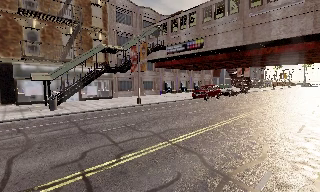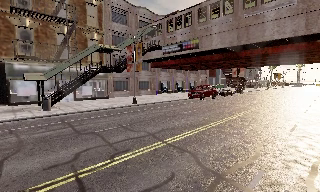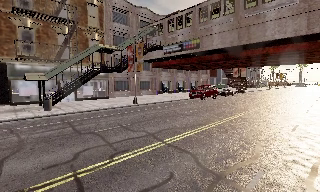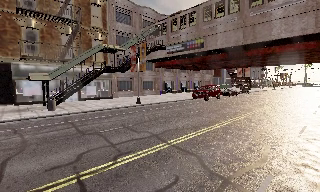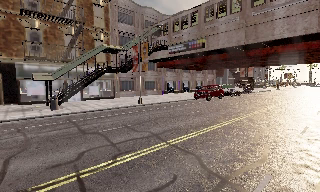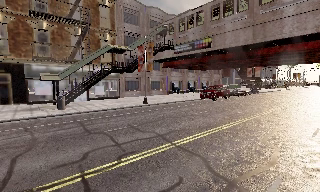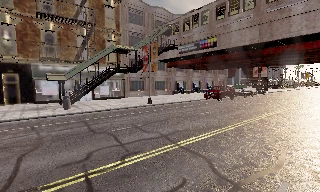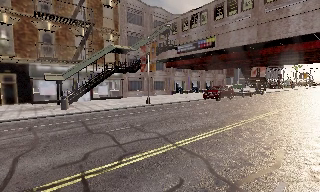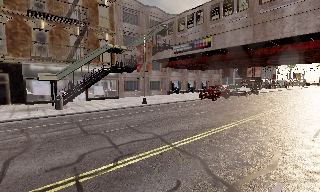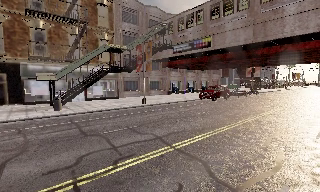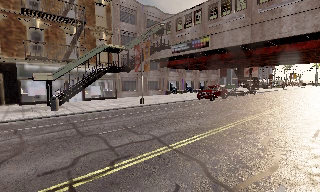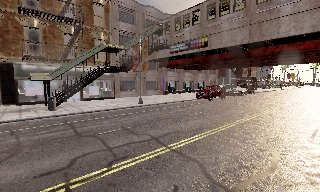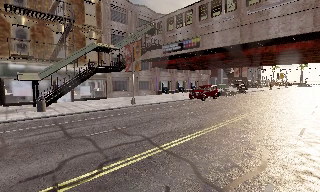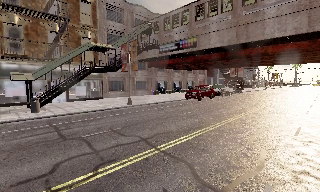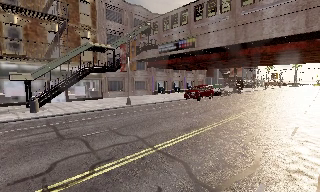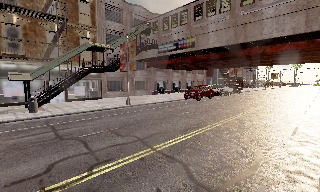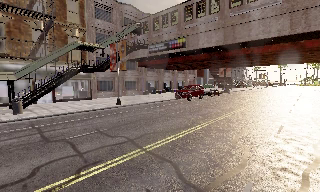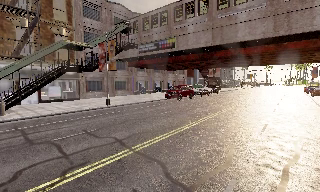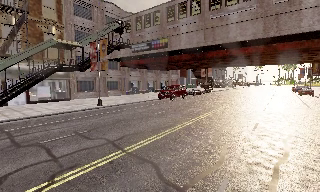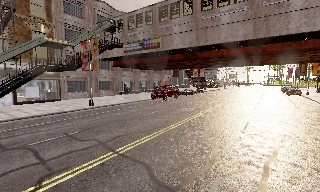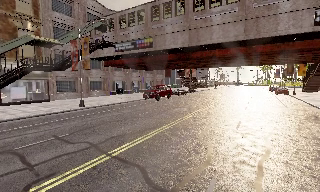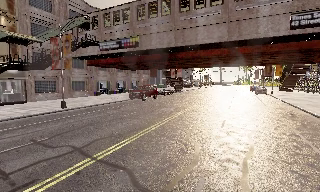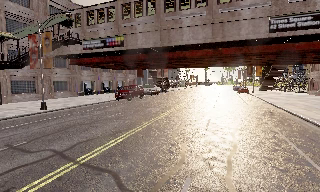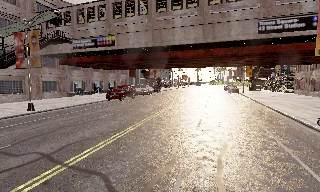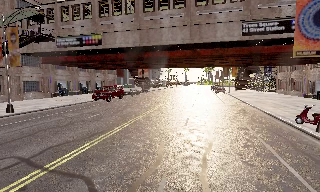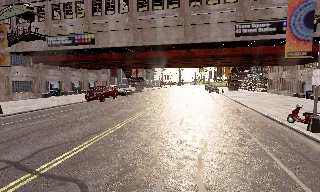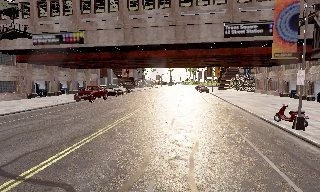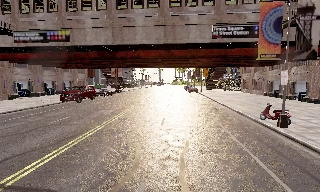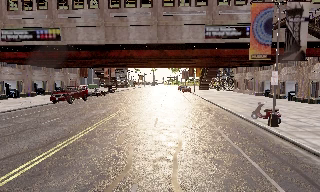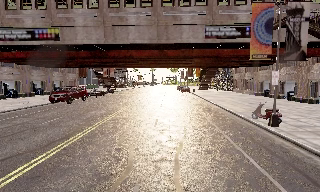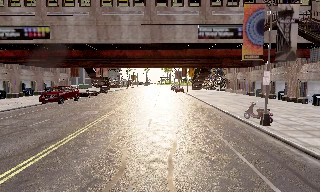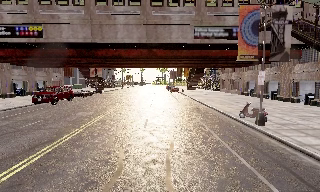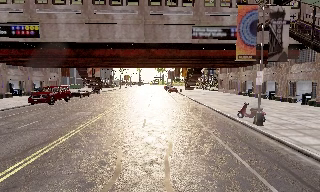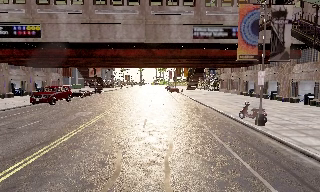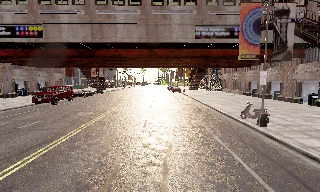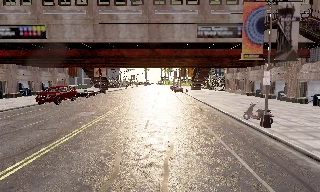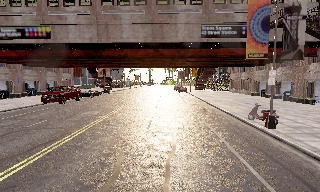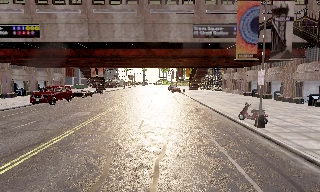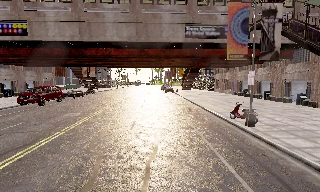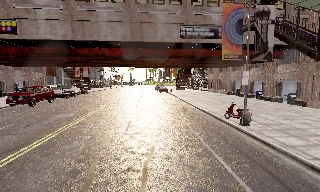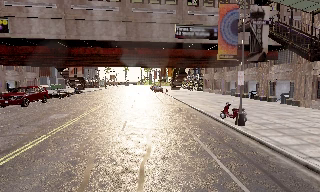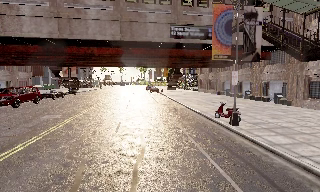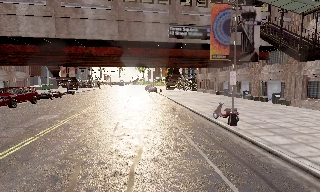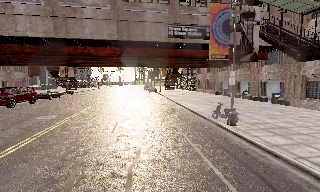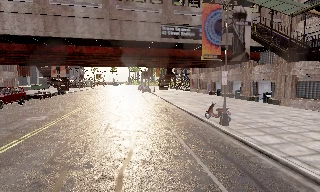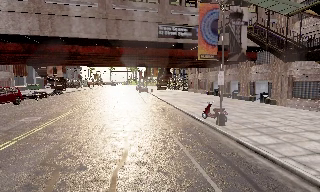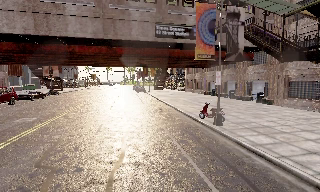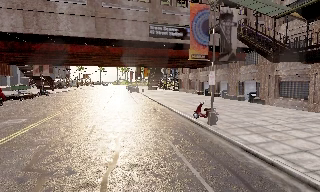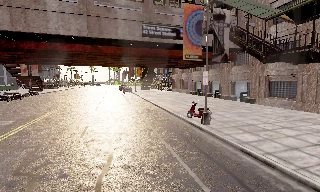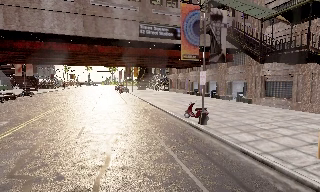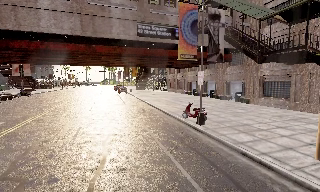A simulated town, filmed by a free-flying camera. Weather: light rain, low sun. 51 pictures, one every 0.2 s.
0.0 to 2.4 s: The camera travels forward, about 0.5 m, so what stands in front looms larger.
2.4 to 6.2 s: The scene slides to the left, as the camera pans about 50 degrees to its right. It travels forward, about 1 m.
6.2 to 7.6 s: The camera travels to its right, about 0.5 m, so close, fixed things drift to the left.
7.6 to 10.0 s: The camera pans to its right, which is clockwise from overhead, by about 15 degrees. It travels forward, about 0.5 m, so what stands in front looms larger.
The film runs forward here.
